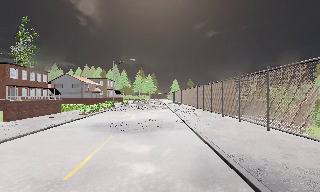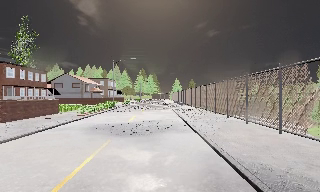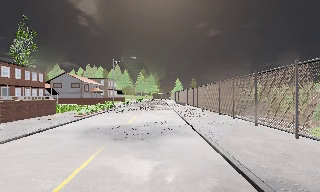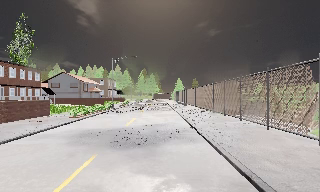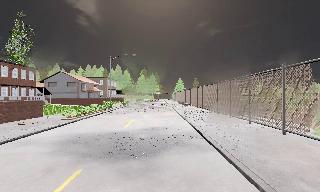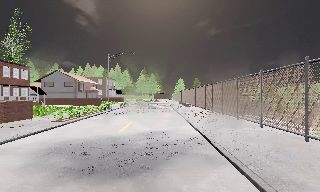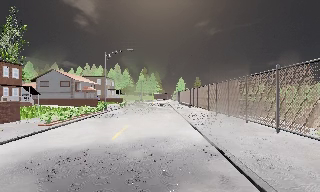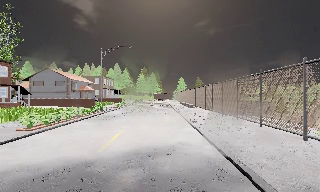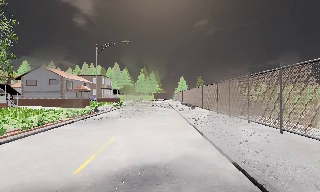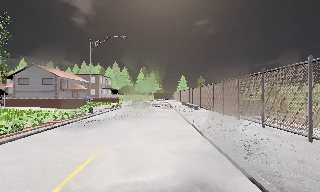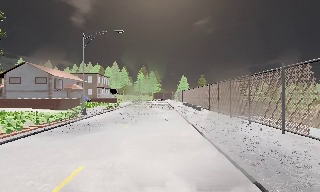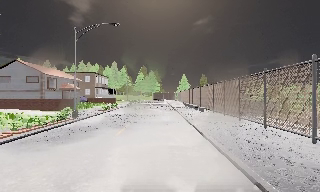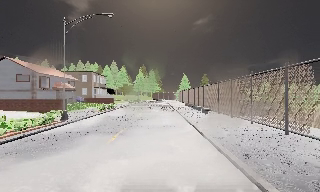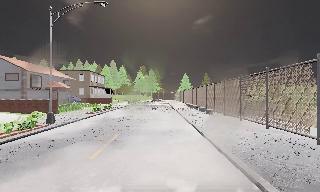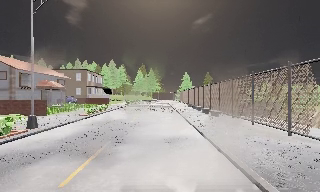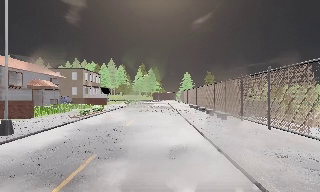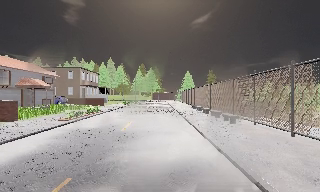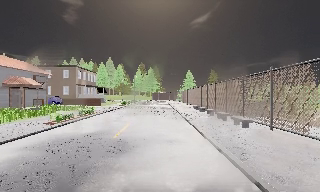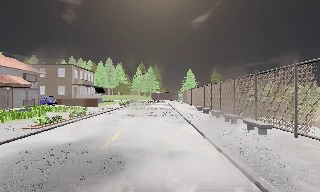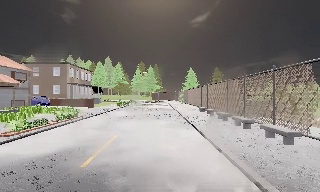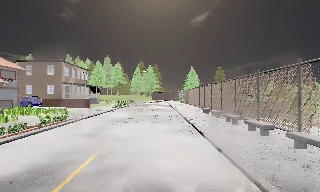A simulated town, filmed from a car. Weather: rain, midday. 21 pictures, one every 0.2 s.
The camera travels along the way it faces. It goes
forward.
0.0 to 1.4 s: The camera travels forward, about 7 m, so what stands in front looms larger. It gains speed.
1.4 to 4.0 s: The camera travels forward, about 19 m, so what stands in front looms larger.
The film runs forward here.
